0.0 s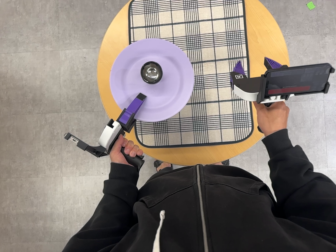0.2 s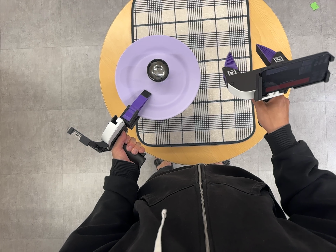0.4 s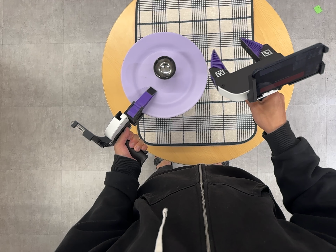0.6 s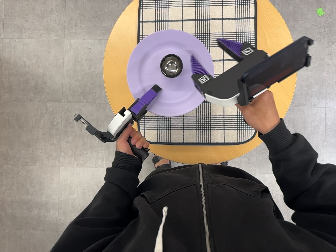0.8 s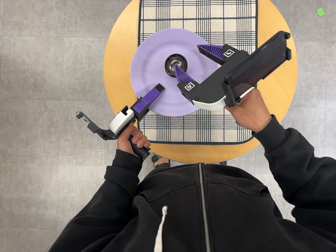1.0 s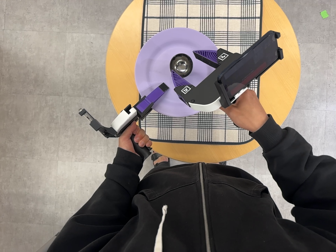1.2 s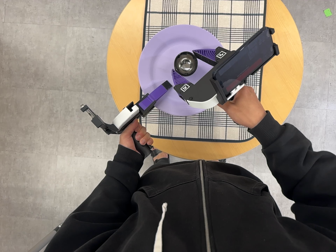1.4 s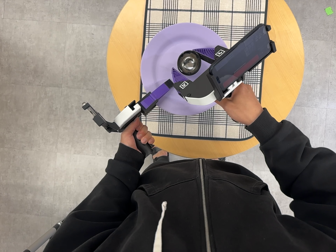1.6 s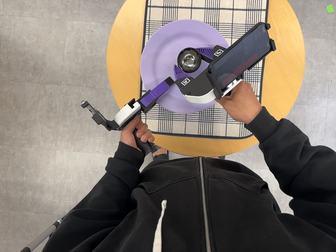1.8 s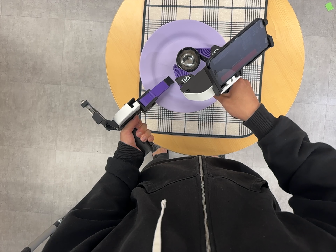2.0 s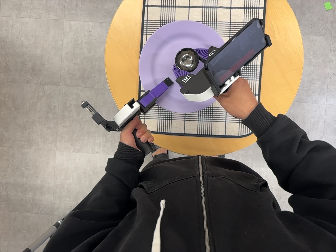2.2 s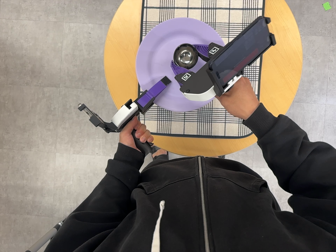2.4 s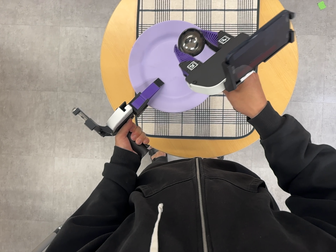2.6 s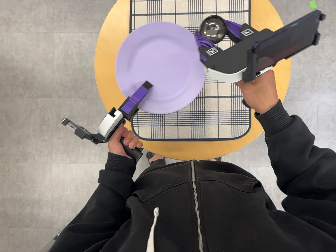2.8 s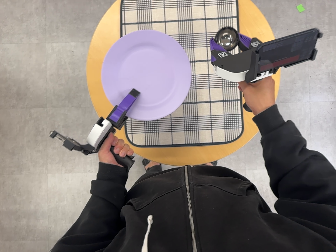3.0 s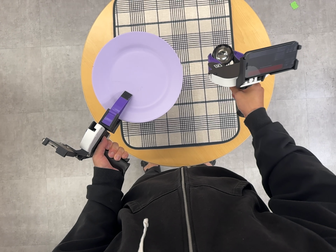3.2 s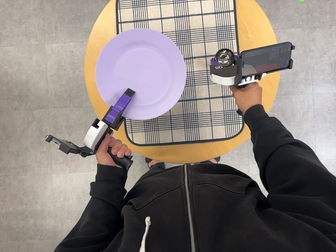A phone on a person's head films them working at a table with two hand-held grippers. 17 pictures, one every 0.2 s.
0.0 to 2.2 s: The camera shifts only a little, or ends up much as it began.
2.2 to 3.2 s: The camera travels to its right, about 5 cm, so close, fixed things drift to the left.
The film runs forward here.
